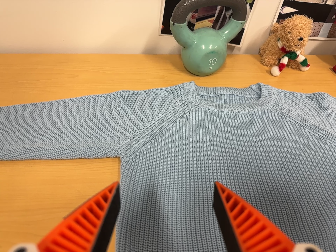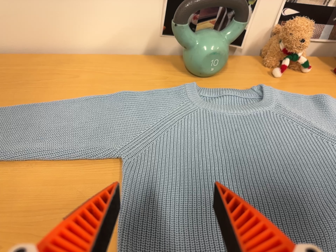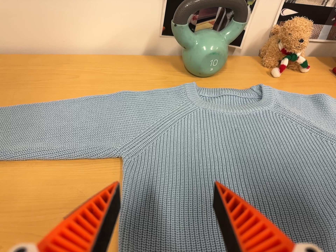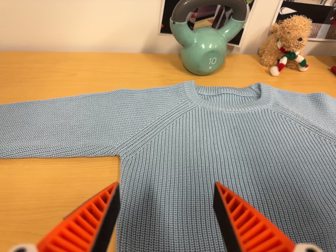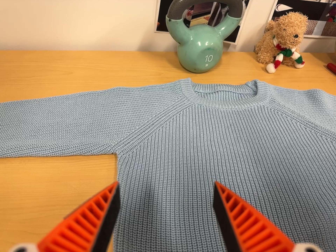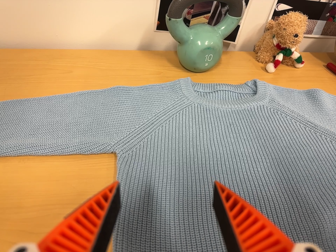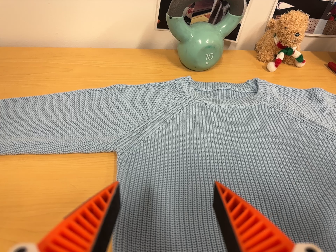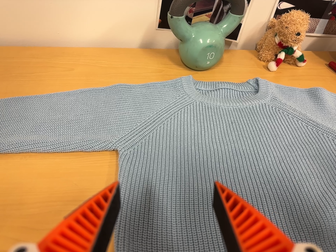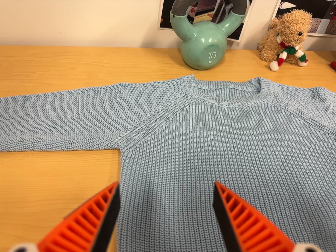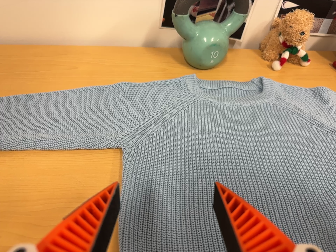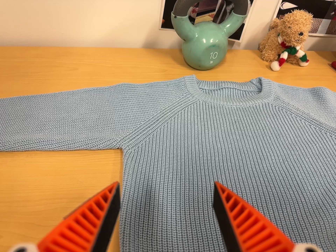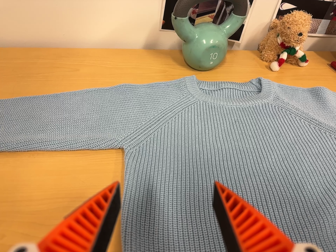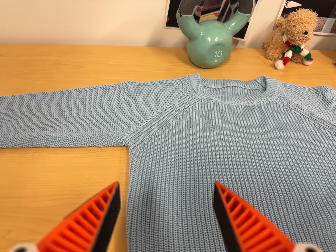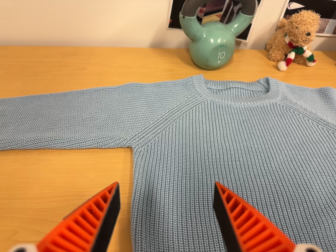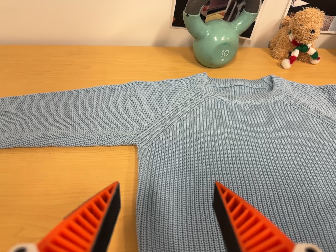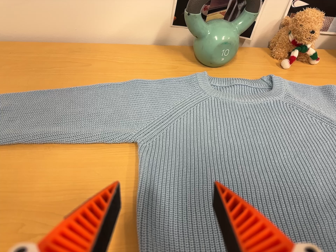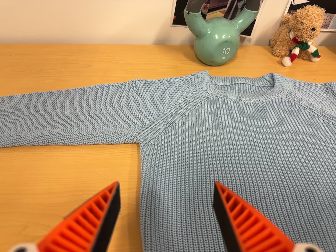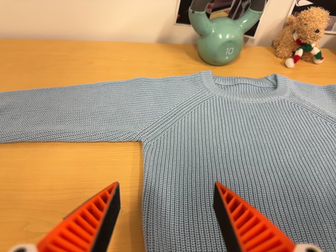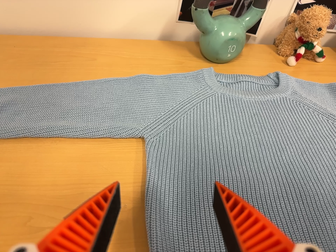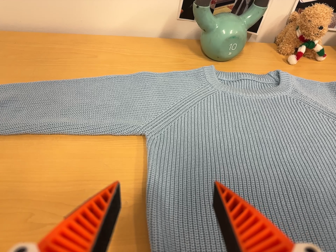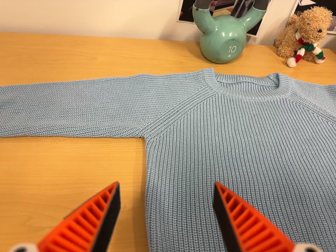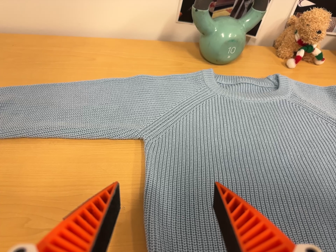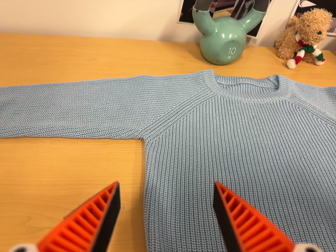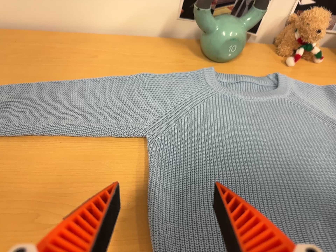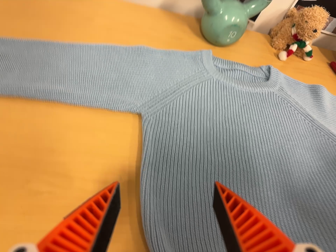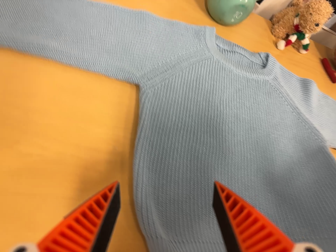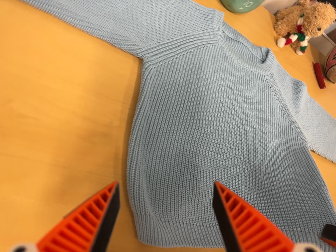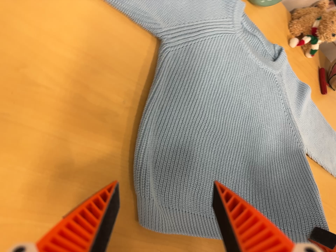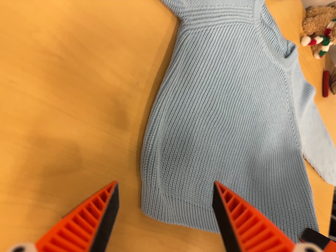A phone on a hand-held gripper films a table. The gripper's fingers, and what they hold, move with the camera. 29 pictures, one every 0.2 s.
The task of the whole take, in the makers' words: fold up.
0.0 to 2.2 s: The camera shifts only a little, or ends up much as it began.
2.2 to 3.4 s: The camera shifts only a little, or ends up much as it began.
3.4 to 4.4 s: The camera keeps its place and its aim.
4.4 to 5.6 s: The camera pans to its right by about 25 degrees. It travels to its left, about 18 cm. Its aim tips toward the bottom of its view by about 30 degrees, and the scene shifts upward. It rolls about its line of sight by about 35 degrees, and the scene rotates clockwise.
The film runs forward here.
